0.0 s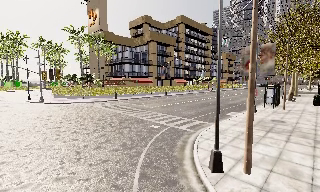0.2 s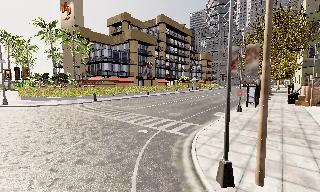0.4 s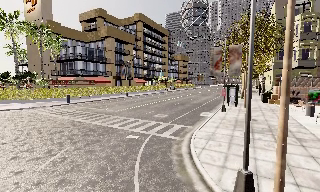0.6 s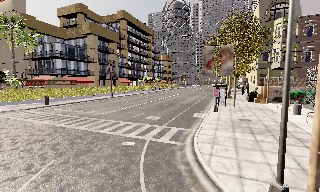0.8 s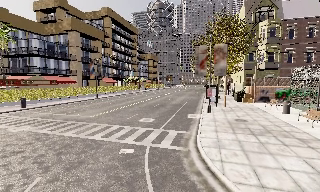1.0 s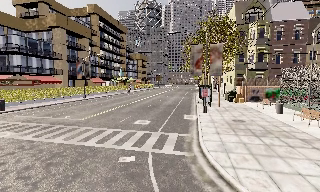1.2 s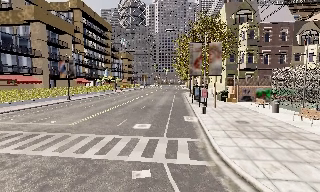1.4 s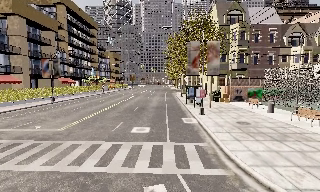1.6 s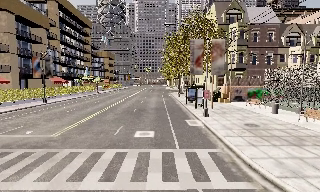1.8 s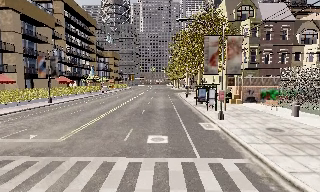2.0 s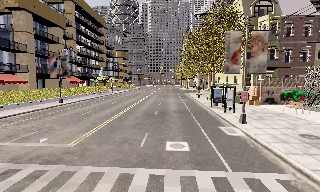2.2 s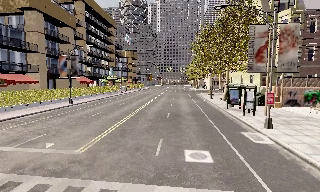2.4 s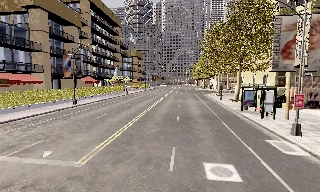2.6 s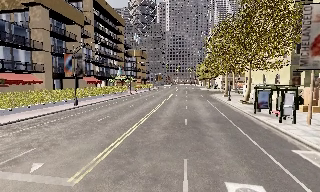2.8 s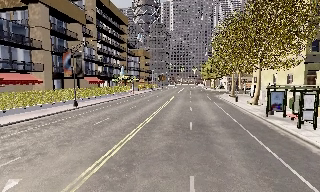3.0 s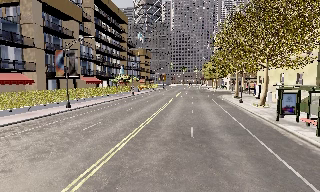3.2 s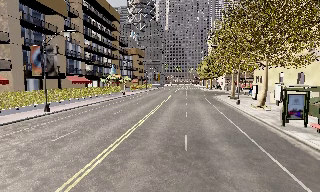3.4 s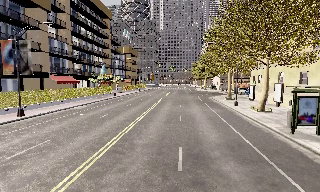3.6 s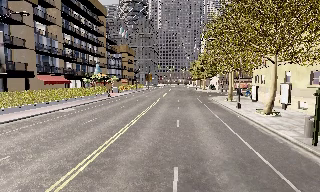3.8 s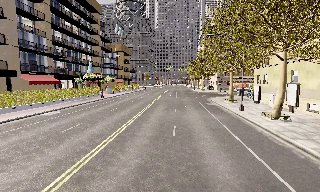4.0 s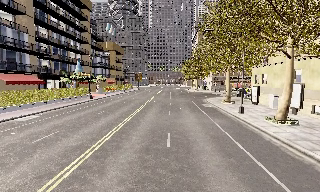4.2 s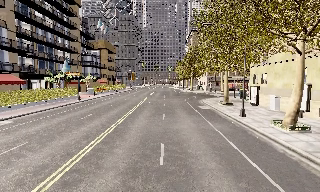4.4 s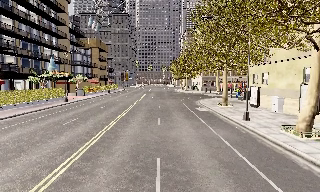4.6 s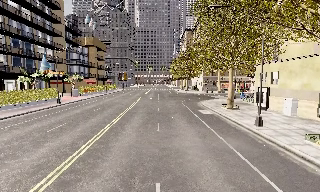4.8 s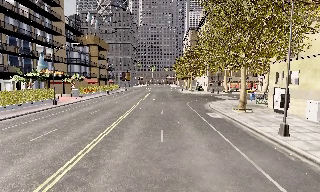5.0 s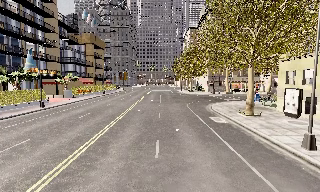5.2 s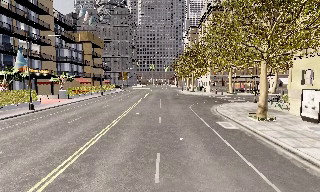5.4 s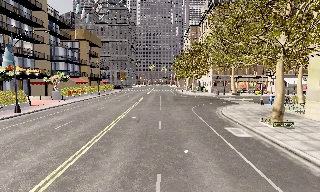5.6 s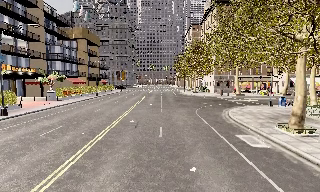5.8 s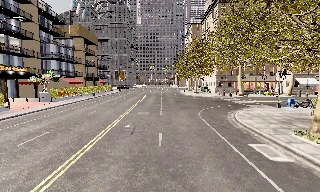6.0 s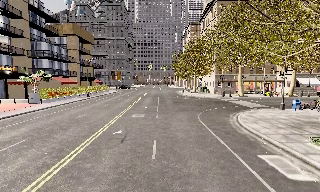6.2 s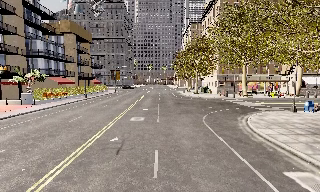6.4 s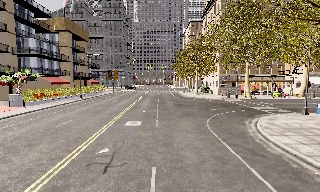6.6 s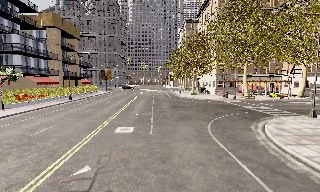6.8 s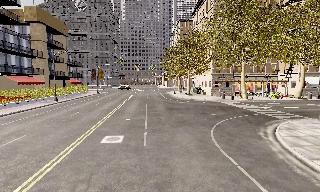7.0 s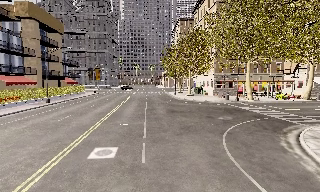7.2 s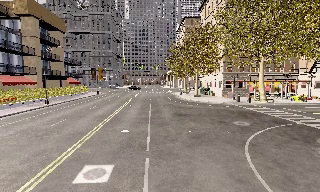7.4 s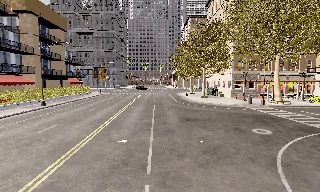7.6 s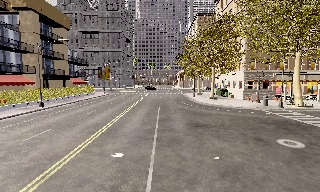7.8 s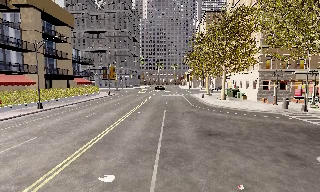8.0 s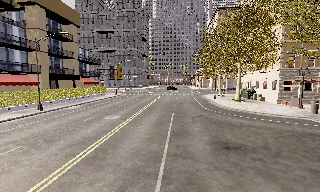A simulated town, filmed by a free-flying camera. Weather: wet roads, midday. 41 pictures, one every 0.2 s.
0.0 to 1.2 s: The camera pans to its right, which is clockwise from overhead, by about 40 degrees. It travels to its left and forward, about 7 m.
1.2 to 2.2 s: The camera travels forward and to its left, about 5 m, so what stands in front looms larger.
2.2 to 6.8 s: The scene slides to the left, as the camera pans about 10 degrees to its right. It travels forward, about 35 m, so what stands in front looms larger.
6.8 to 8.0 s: The camera swings to its left by about 10 degrees, and the scene slides to the right. It travels forward, about 10 m, so what stands in front looms larger.
The film runs forward here.
